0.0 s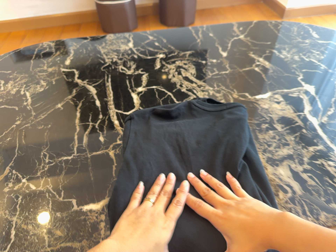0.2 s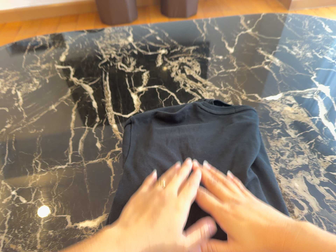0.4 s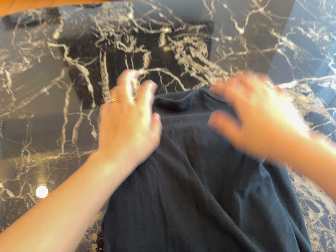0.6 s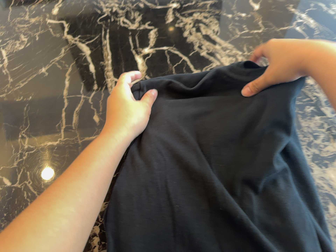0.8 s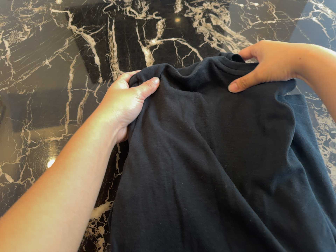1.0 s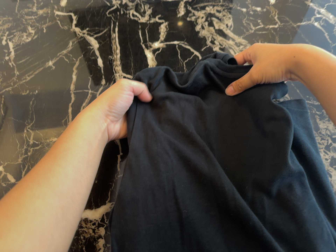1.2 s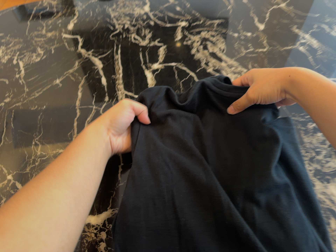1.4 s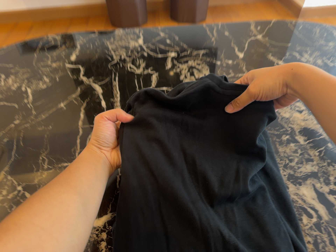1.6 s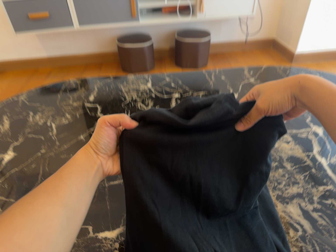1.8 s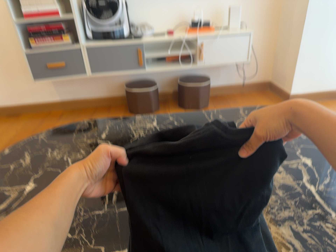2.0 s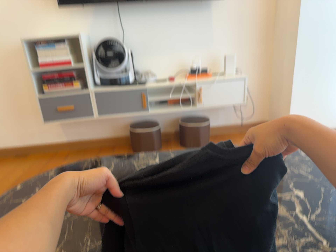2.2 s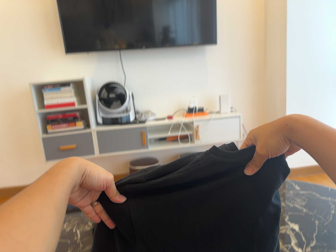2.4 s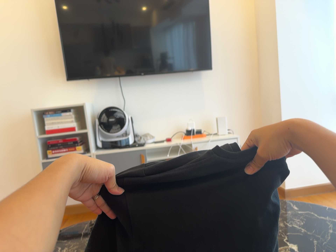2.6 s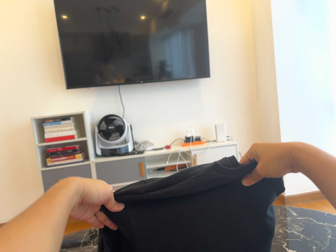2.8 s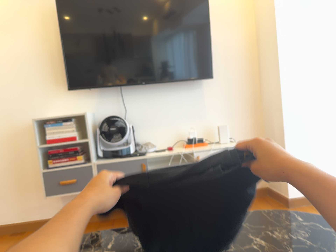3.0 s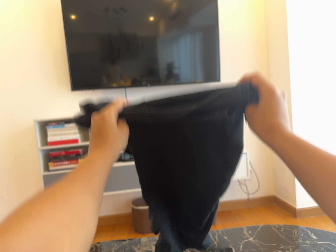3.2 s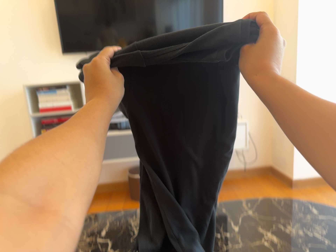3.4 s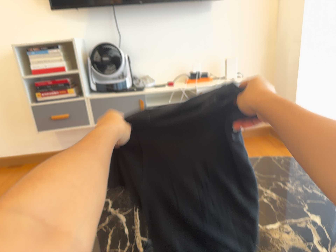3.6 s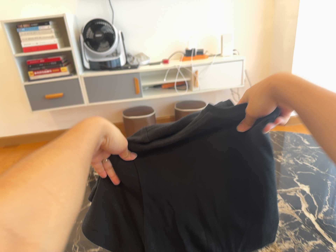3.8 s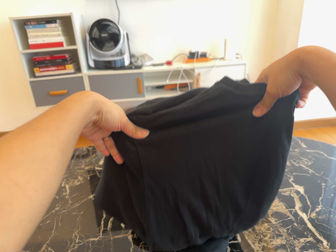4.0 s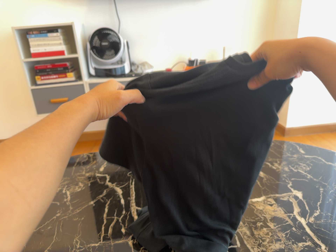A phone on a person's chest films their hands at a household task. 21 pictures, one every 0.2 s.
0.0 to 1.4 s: The camera shifts only a little, or ends up much as it began.
1.4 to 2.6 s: The camera travels backward, about 34 cm. Its aim tips toward the top of its view by about 45 degrees, and the scene shifts downward.
2.6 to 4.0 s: The camera travels forward, about 16 cm, so what stands in front looms larger. Its aim tips toward the bottom of its view by about 20 degrees, and the scene shifts upward.
The film runs backward here.
